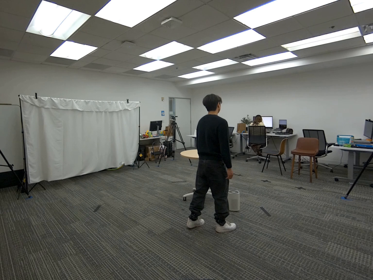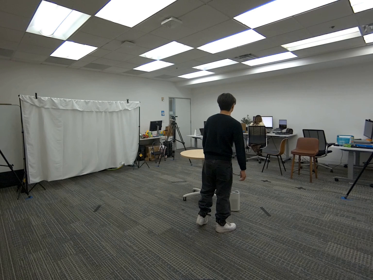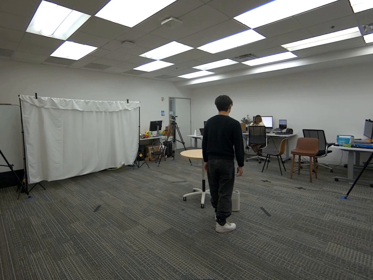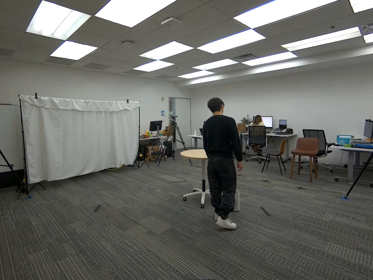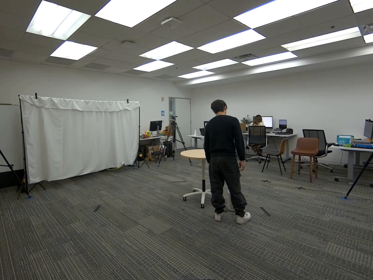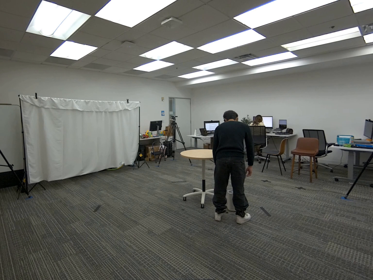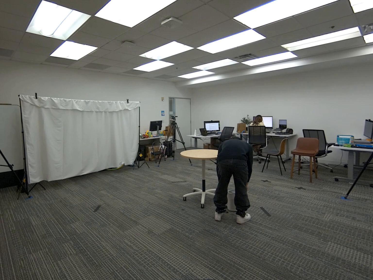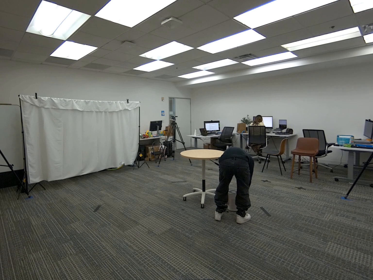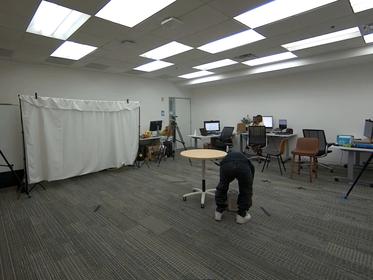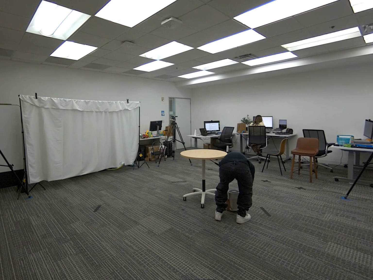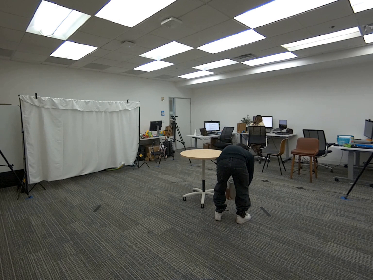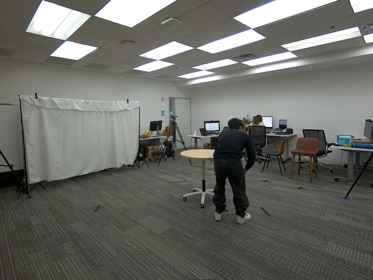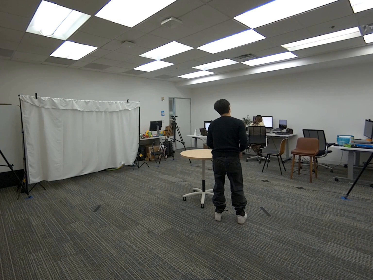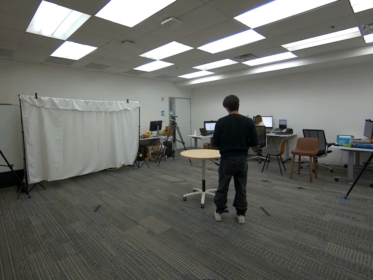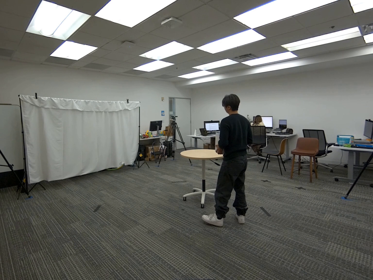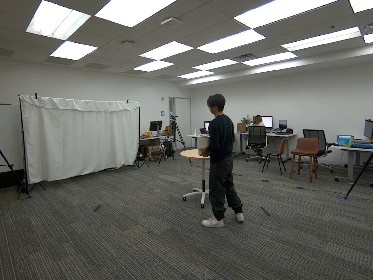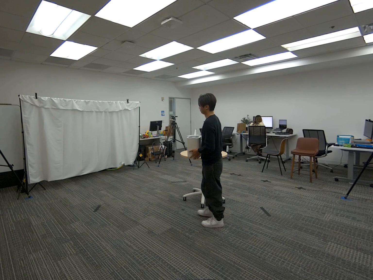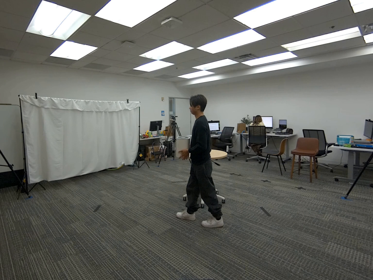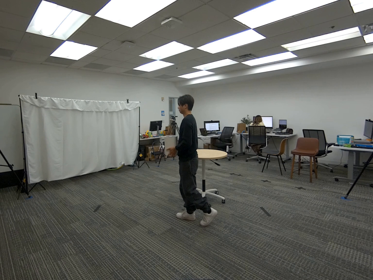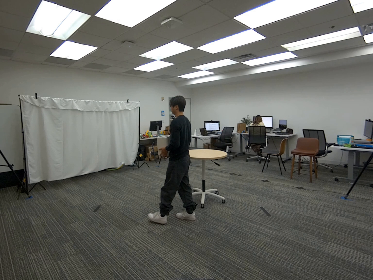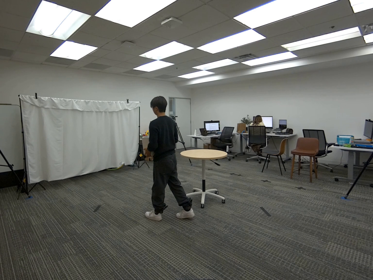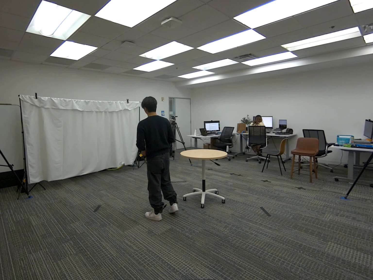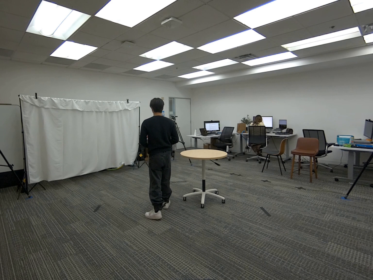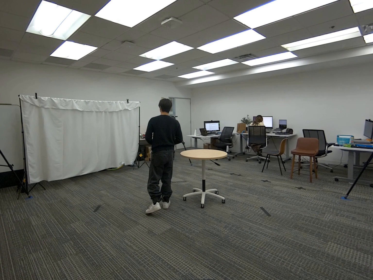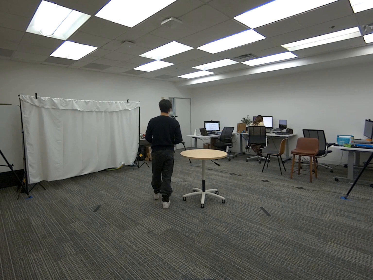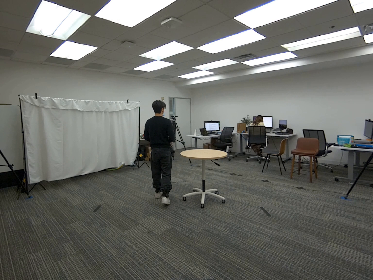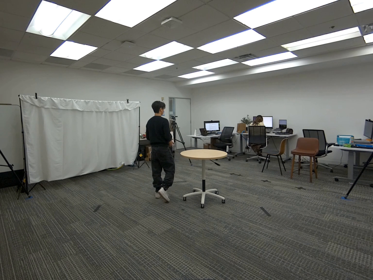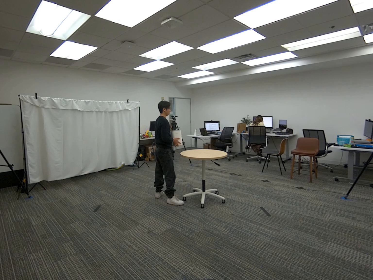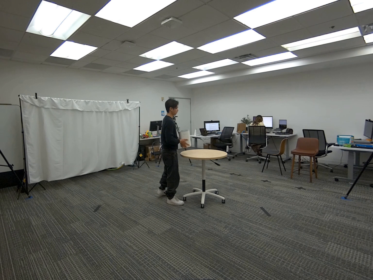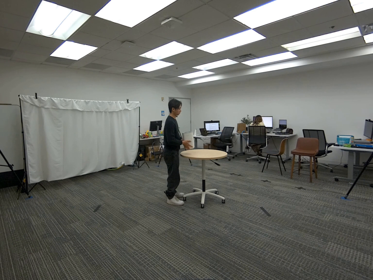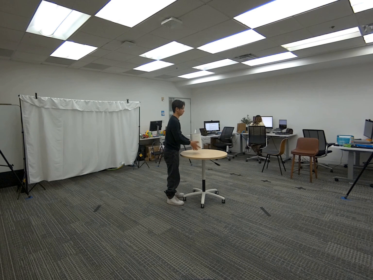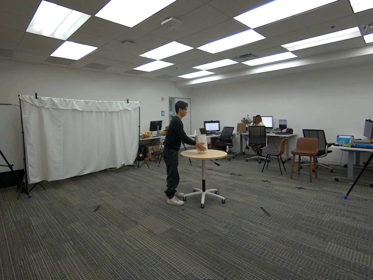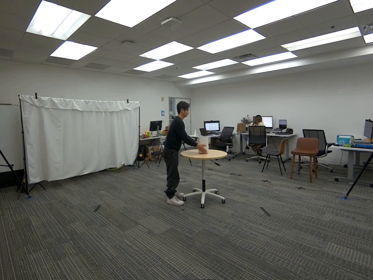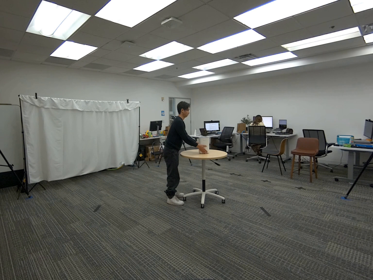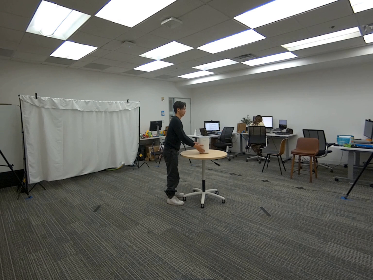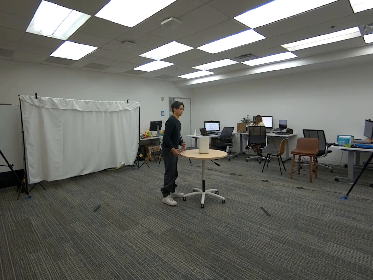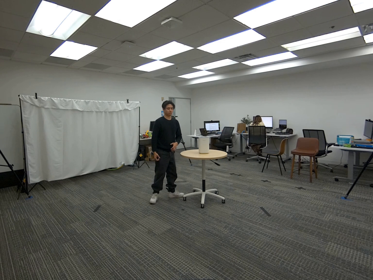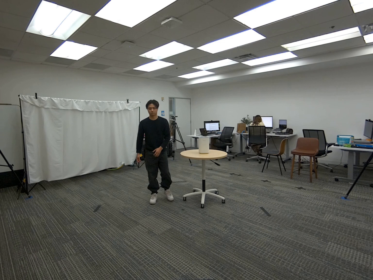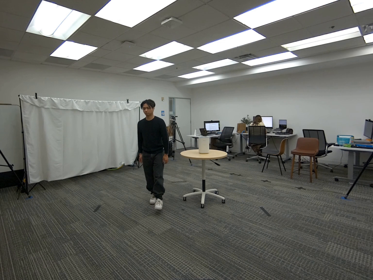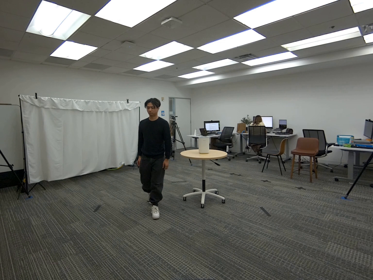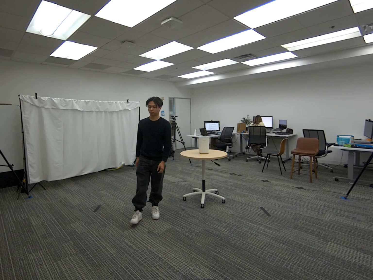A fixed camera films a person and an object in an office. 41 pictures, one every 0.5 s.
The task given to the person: Walk over to the Air Purifier on the ground and pick up with both hands. Walk around the round table and place on top of the table when finished.
